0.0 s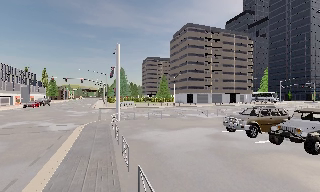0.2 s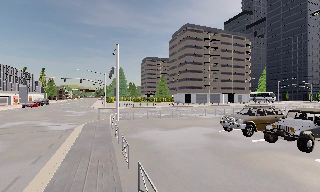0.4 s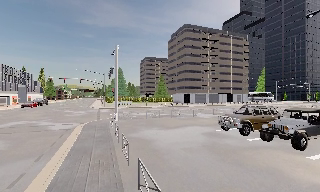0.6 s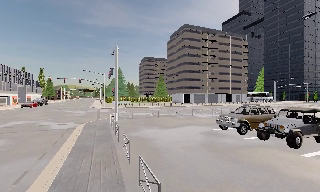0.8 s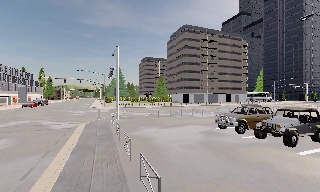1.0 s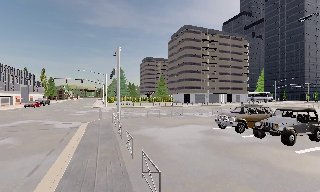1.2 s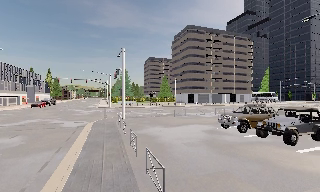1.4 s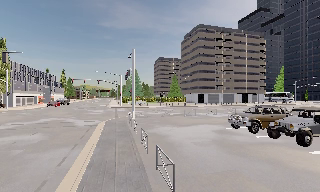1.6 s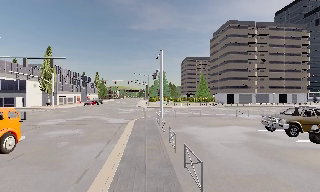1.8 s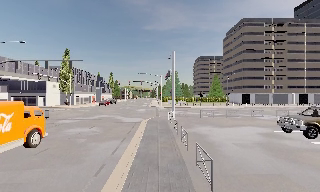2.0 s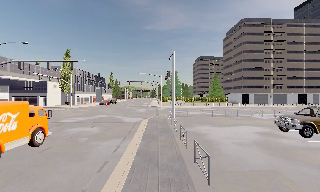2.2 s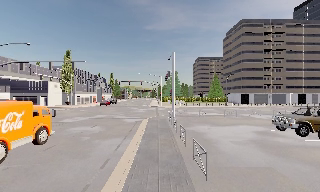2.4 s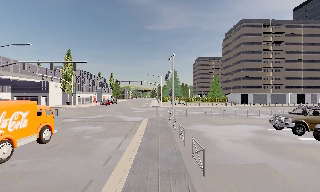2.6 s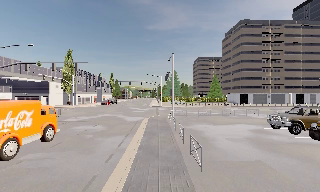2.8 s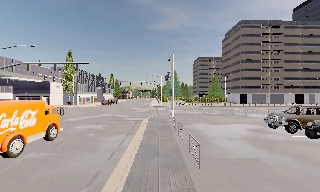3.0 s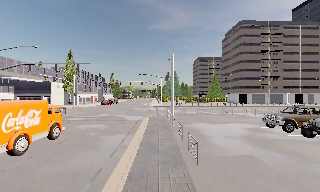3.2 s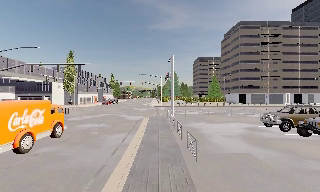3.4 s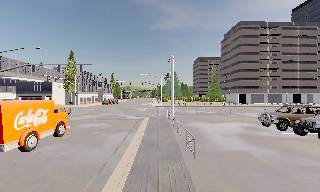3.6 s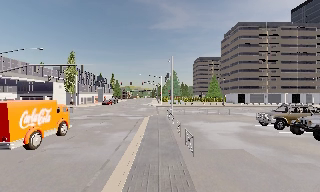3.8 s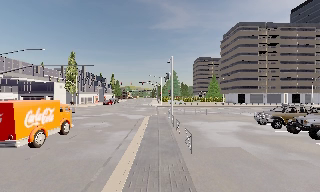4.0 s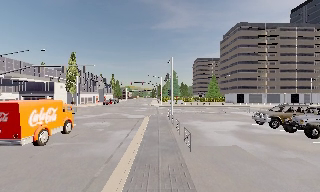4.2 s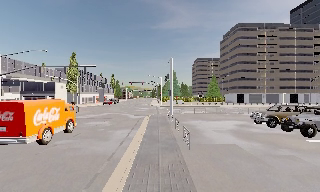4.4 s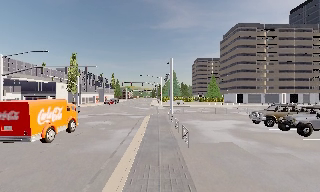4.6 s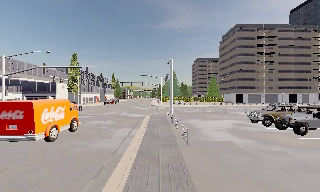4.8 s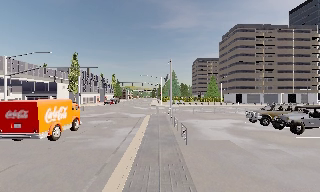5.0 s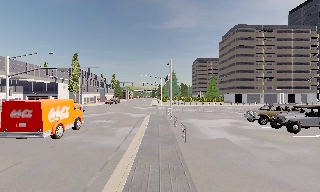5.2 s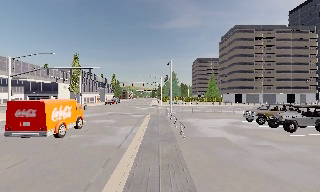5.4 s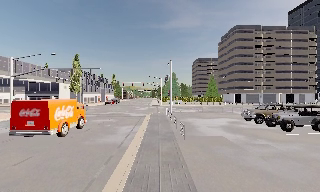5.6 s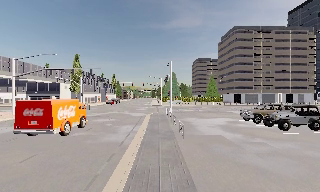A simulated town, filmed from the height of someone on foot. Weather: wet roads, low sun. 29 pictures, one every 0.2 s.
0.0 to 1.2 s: The camera travels backward, about 1.5 m, so what stands in front gets smaller.
1.2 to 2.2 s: The camera swings to its left by about 20 degrees, and the scene slides to the right. It travels backward, about 1 m, so what stands in front gets smaller.
2.2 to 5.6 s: The camera travels backward, about 4.5 m, so what stands in front gets smaller.
The film runs backward here.
